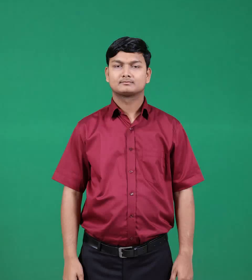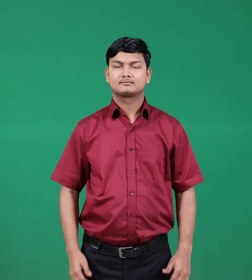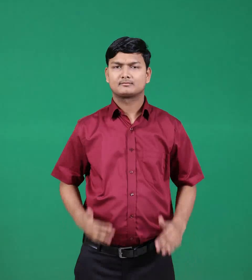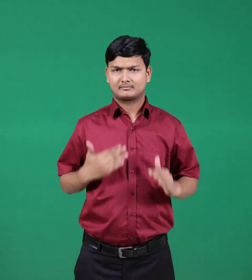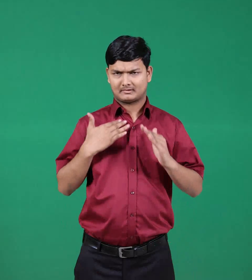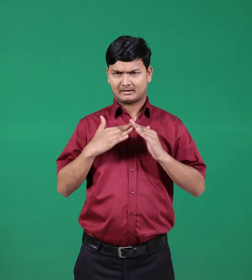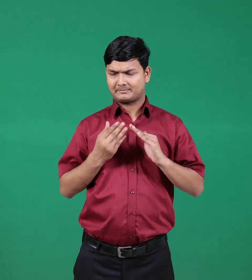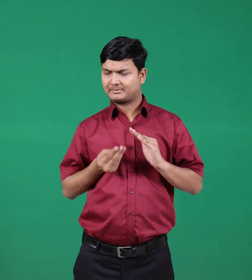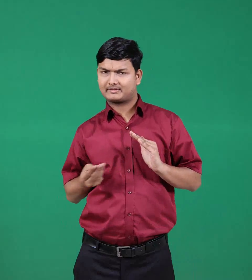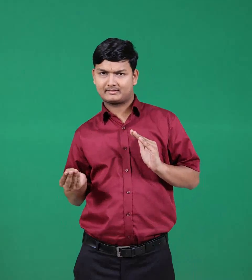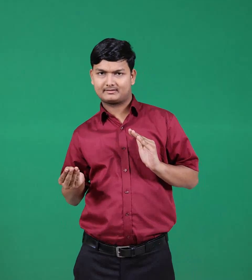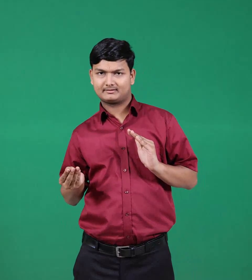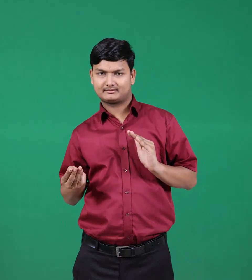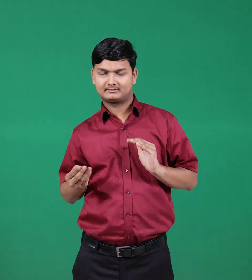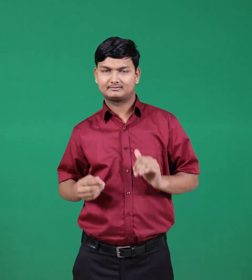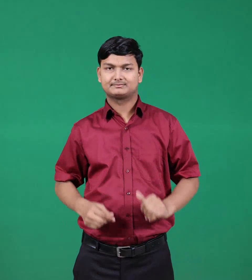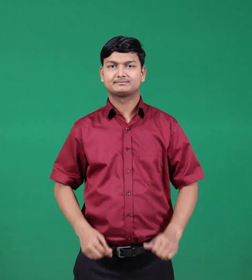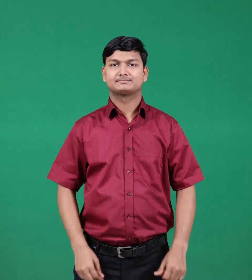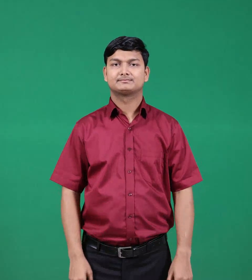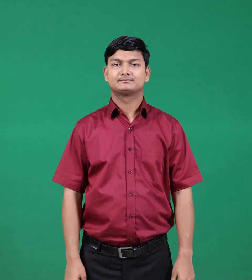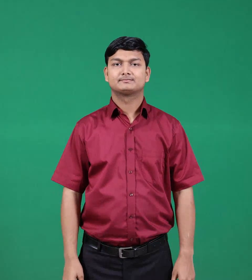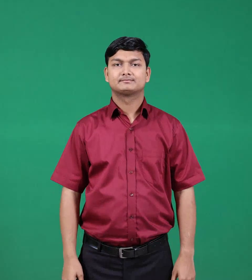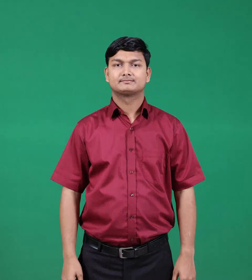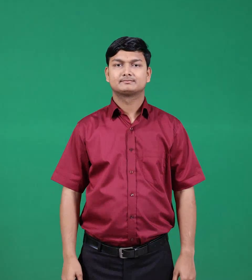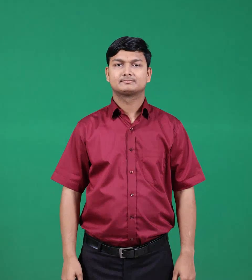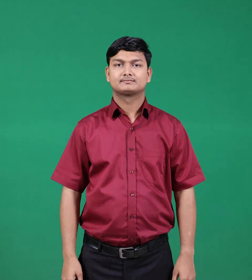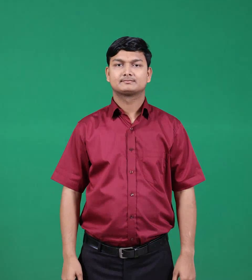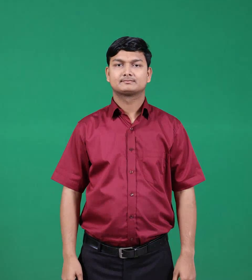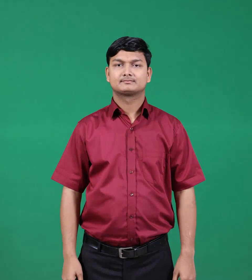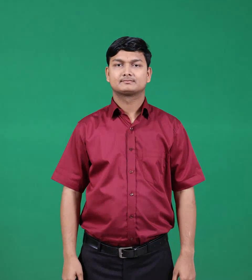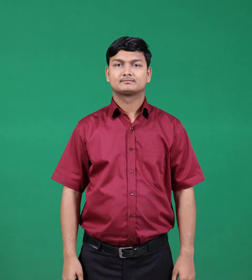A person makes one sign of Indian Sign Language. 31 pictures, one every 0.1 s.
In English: neighbour
